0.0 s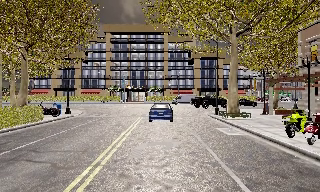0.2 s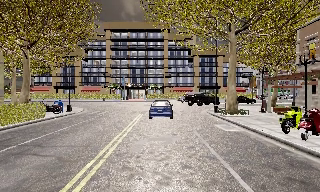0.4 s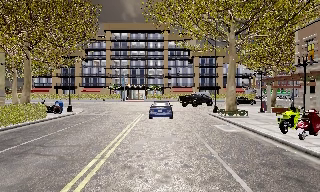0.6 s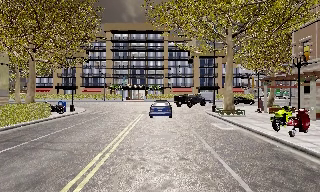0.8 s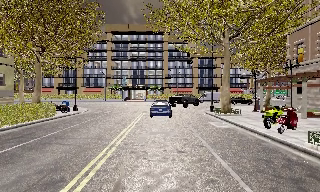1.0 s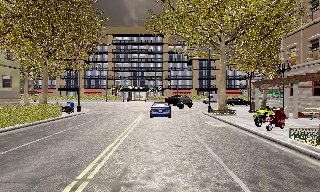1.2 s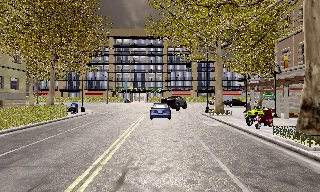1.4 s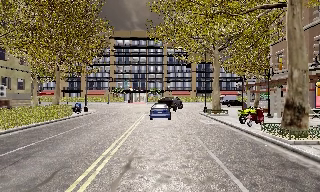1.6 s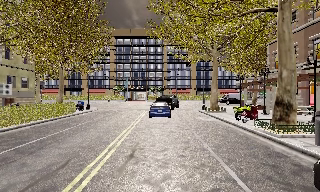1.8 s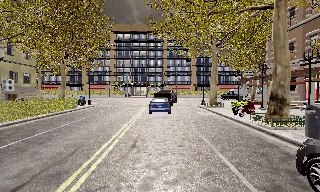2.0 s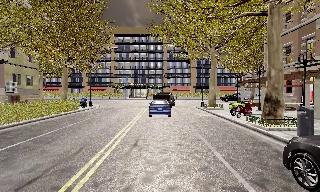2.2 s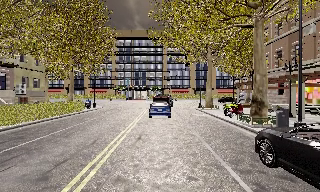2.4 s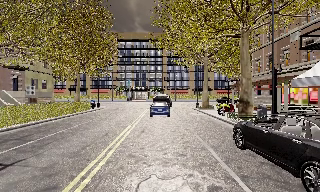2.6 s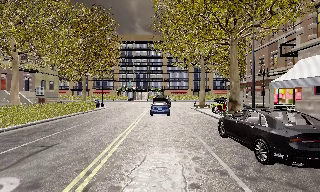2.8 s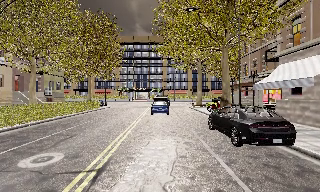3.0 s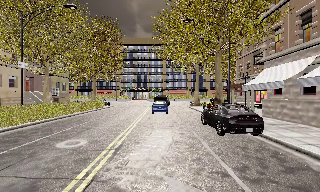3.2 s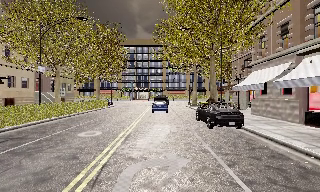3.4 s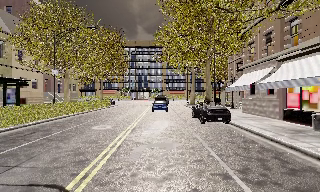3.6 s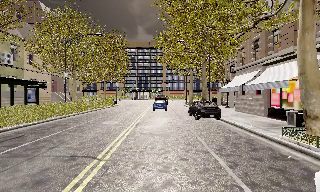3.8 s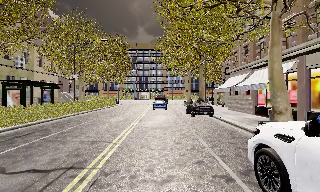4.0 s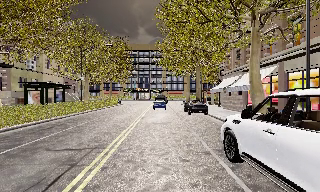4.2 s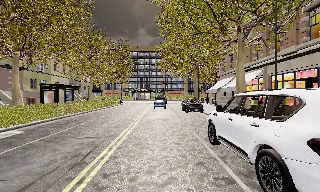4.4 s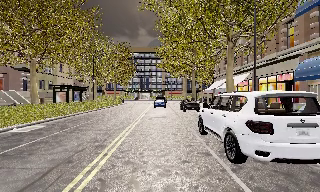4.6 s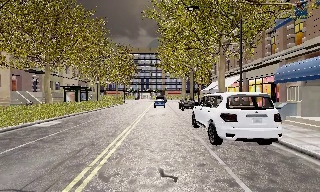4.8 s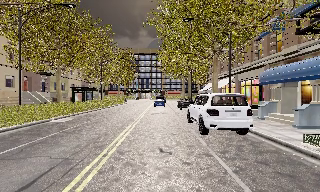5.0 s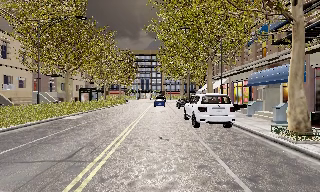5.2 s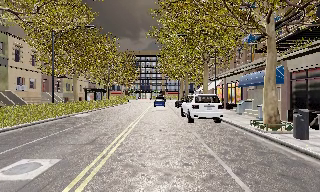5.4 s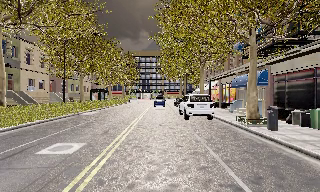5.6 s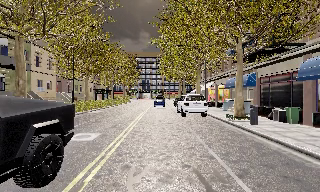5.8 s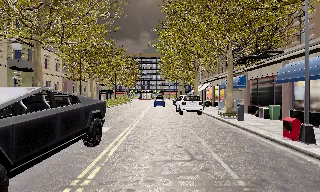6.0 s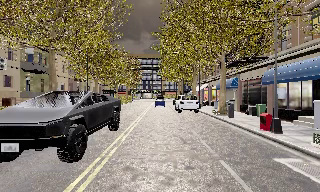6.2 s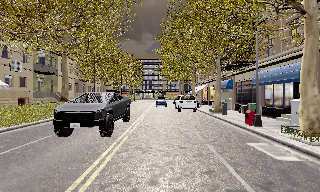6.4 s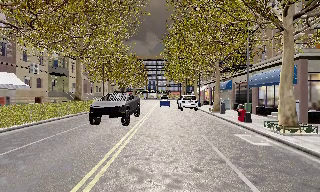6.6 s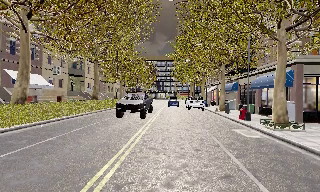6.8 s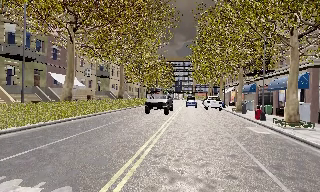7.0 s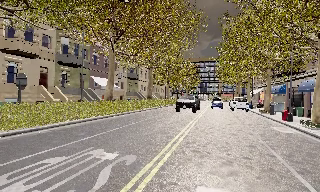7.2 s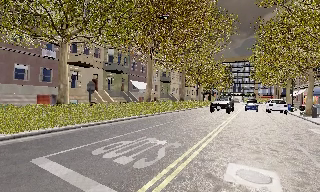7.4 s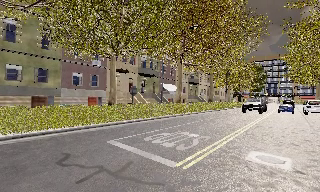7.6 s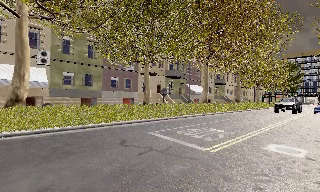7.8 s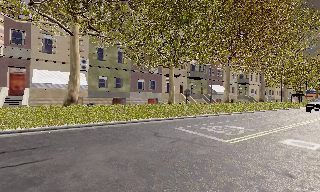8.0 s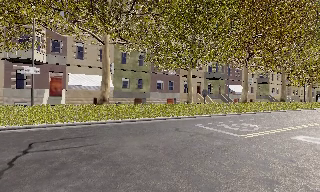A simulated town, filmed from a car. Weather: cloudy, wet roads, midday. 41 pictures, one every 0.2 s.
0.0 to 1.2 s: The camera travels backward, about 3 m, so what stands in front gets smaller. It gains speed.
1.2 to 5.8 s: The camera travels backward, about 30 m, so what stands in front gets smaller. It gains speed.
5.8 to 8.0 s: The scene slides to the right, as the camera pans about 60 degrees to its left. It travels backward, about 17 m.
The film runs backward here.
